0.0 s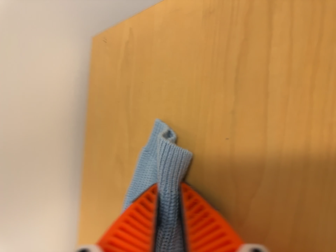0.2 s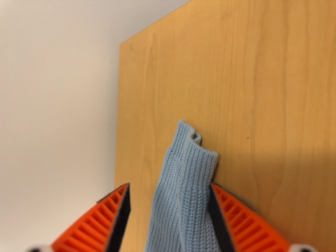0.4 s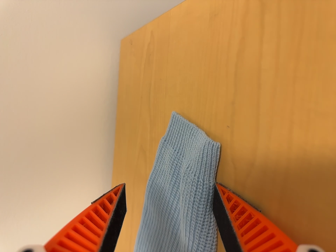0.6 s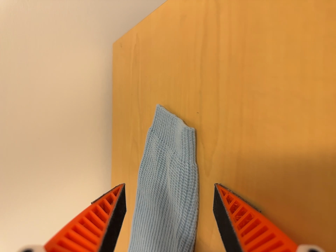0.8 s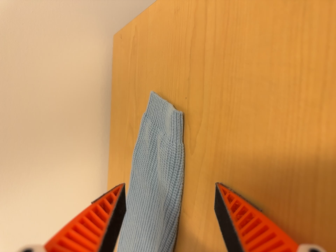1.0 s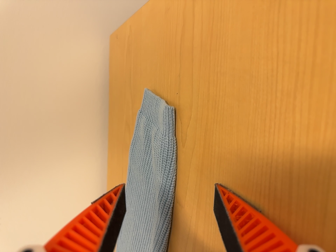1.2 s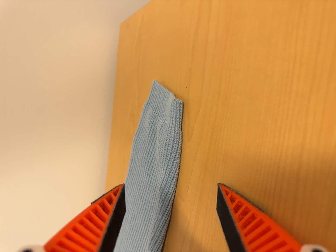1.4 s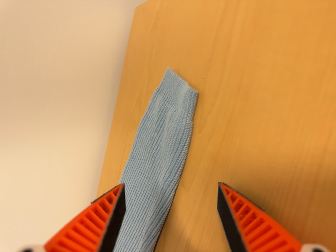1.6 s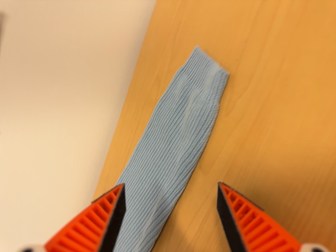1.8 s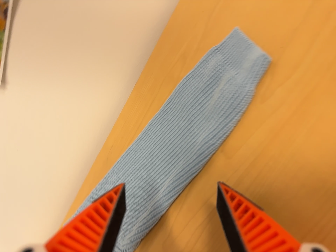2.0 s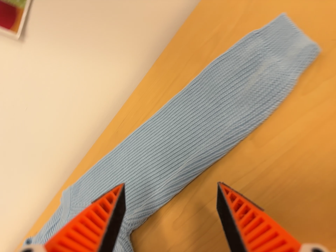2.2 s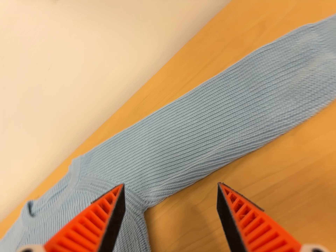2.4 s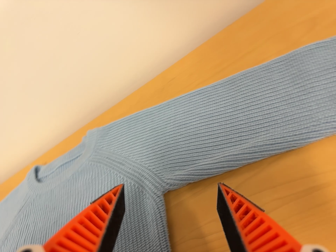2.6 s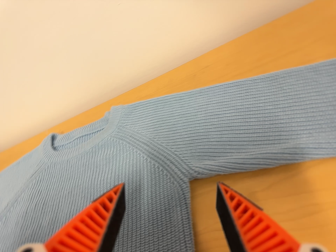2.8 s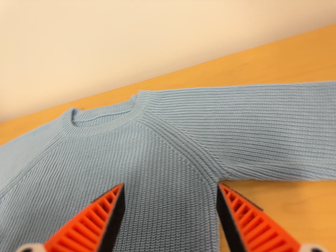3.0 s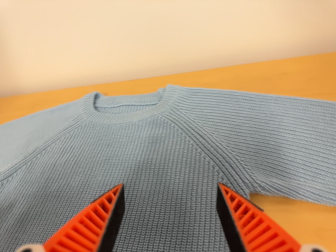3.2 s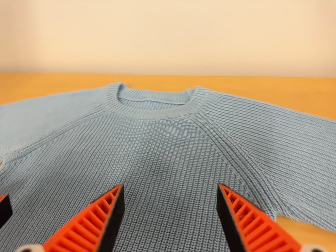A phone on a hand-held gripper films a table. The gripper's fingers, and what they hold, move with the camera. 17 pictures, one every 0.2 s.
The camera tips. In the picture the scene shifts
upward.
The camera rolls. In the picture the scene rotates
clockwise.
0.0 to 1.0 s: The camera pans to its left by about 10 degrees. It travels backward and to its right, about 12 cm, so what stands in front gets smaller.
1.0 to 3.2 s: The camera travels to its left, about 38 cm, so close, fixed things drift to the right. Its aim tips toward the bottom of its view by about 25 degrees, and the scene shifts upward. It rolls about its line of sight by about 90 degrees, and the scene rotates clockwise.
The film runs backward here.
